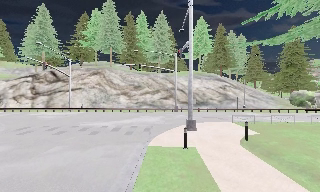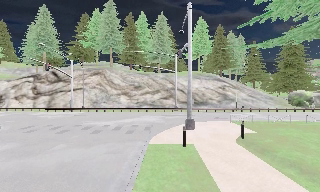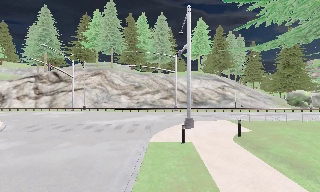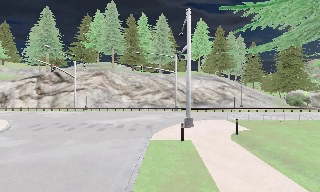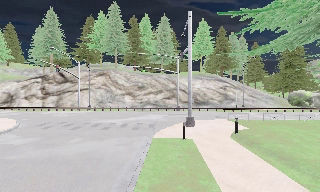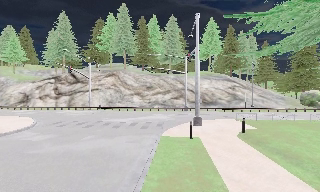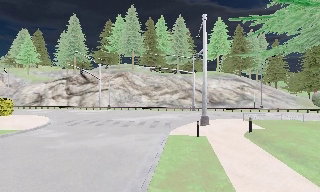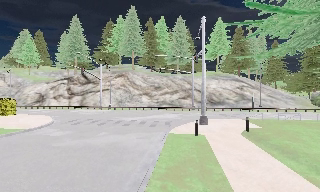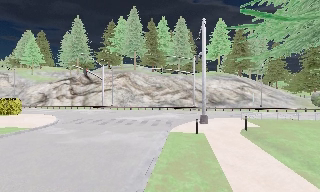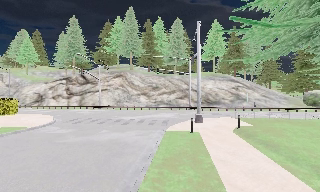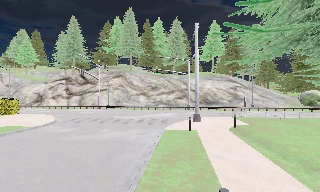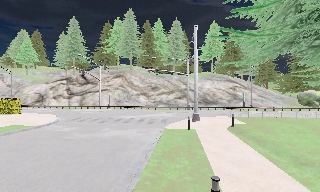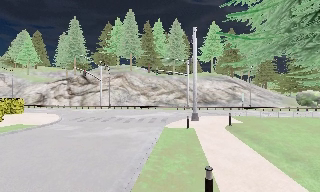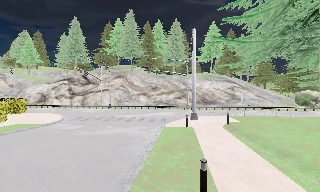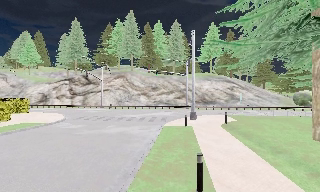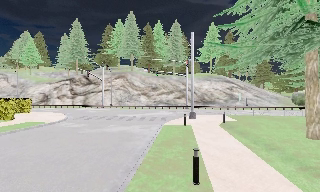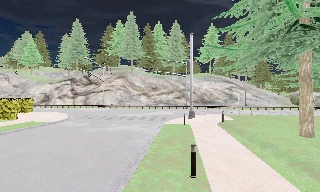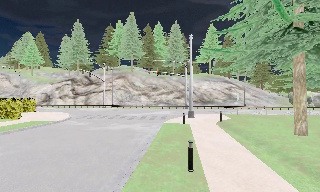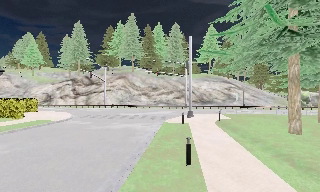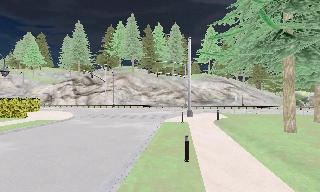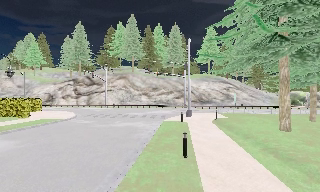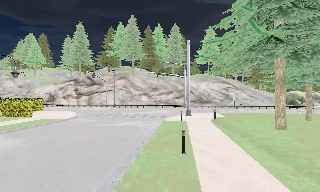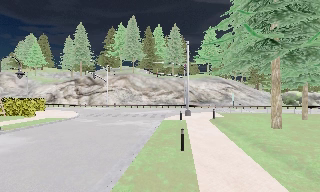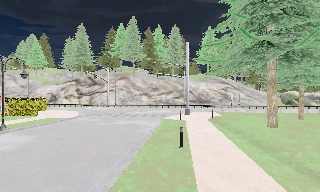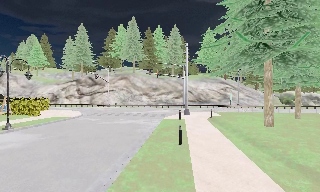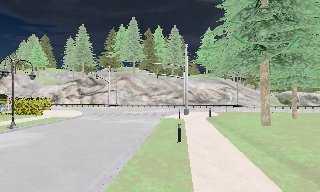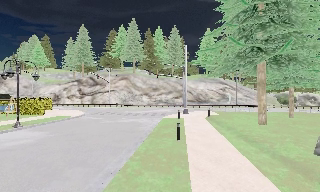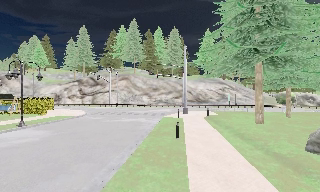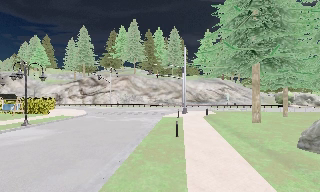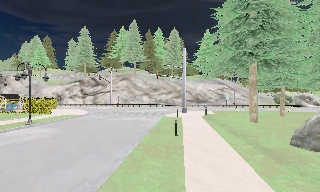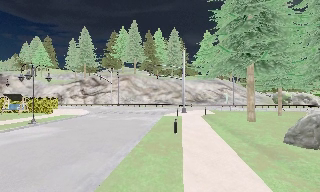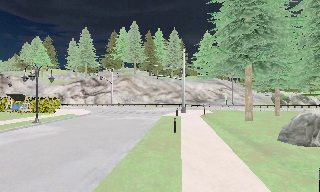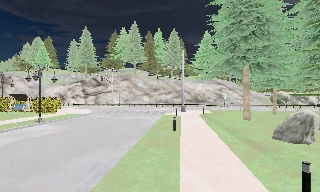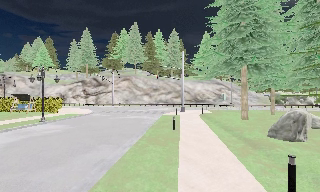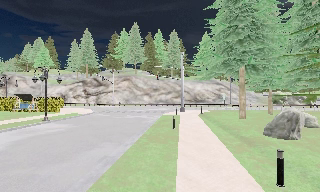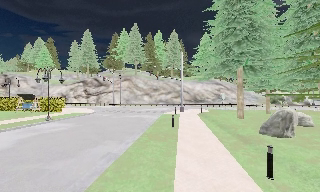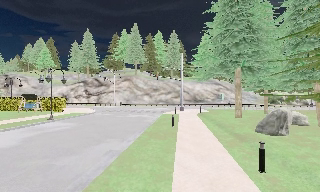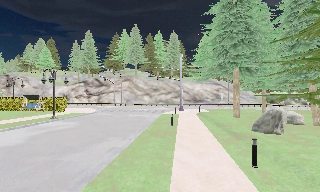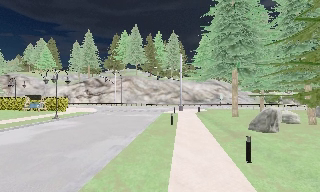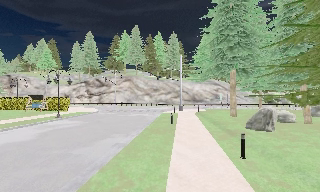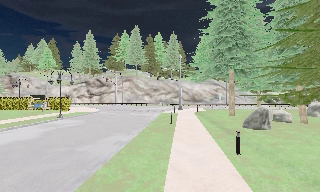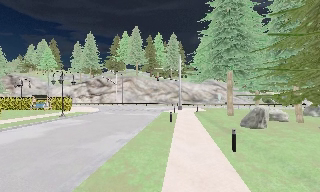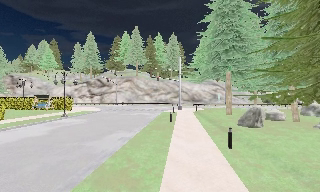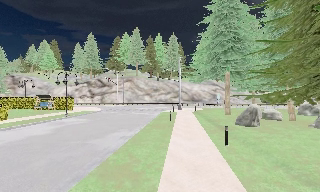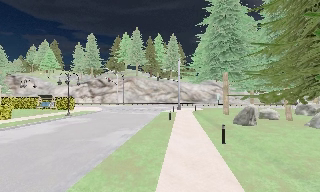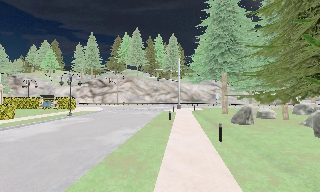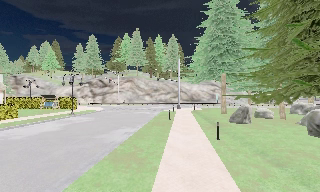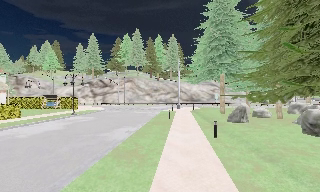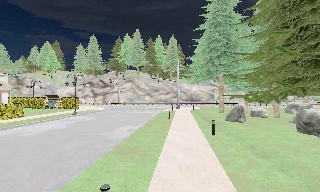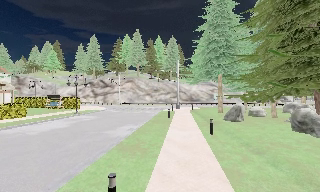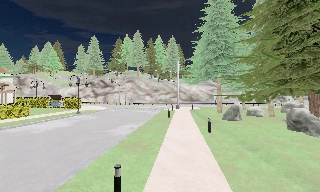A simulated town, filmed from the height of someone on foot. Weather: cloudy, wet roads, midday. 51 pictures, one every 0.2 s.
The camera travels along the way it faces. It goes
backward.
0.0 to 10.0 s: The camera travels backward, about 17 m, so what stands in front gets smaller.
The film runs backward here.
